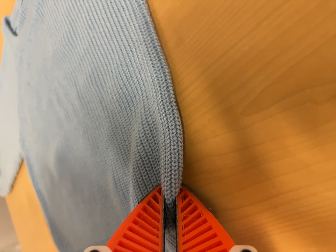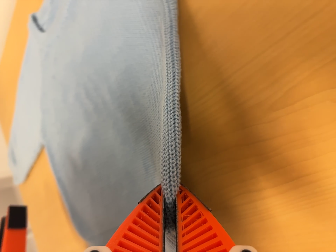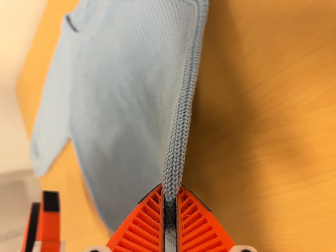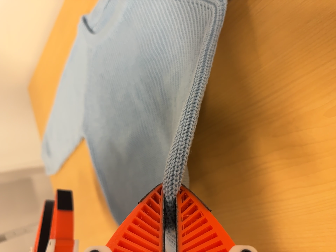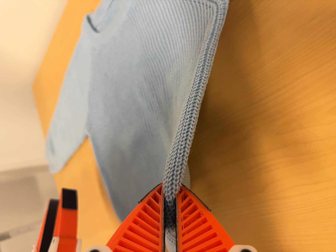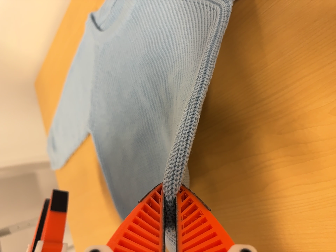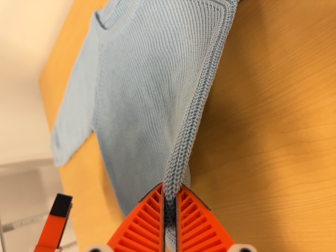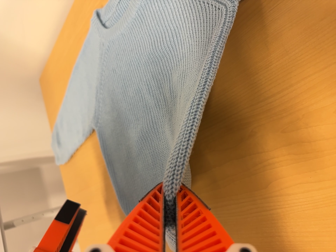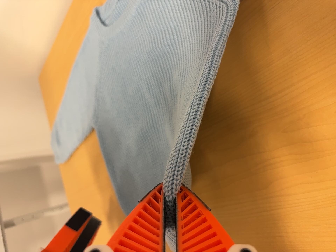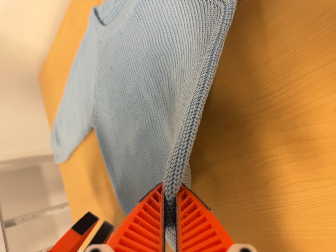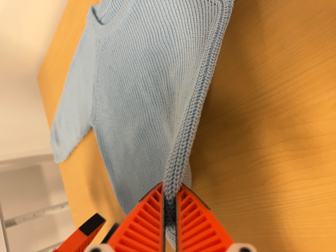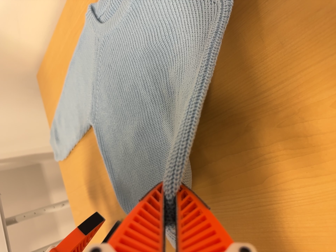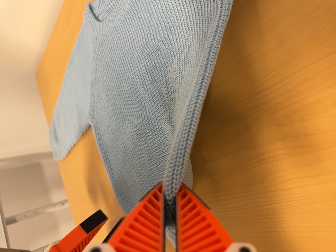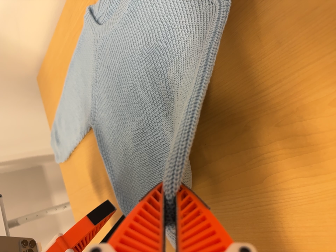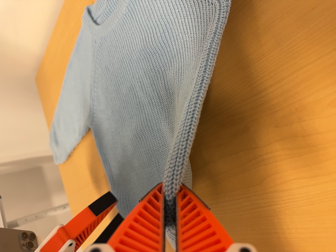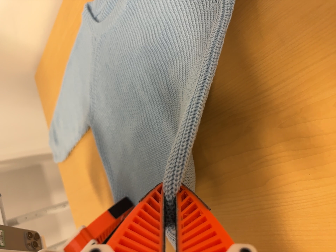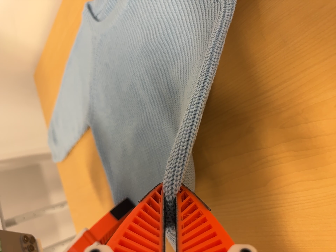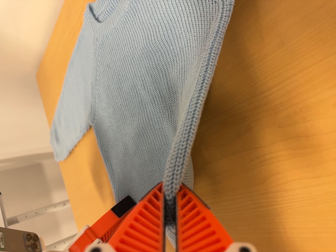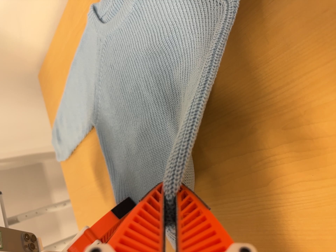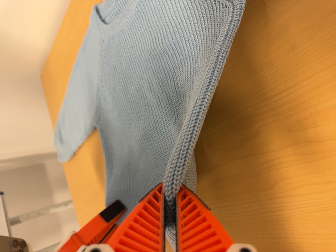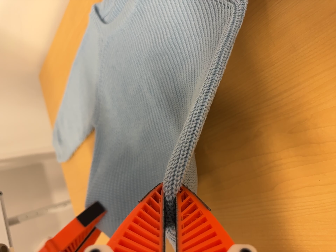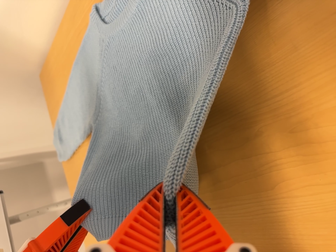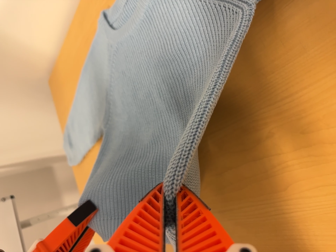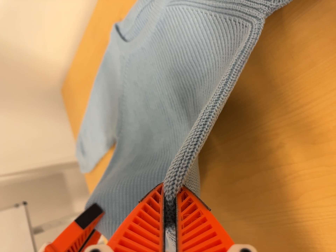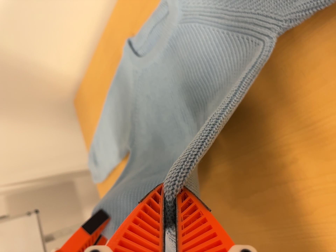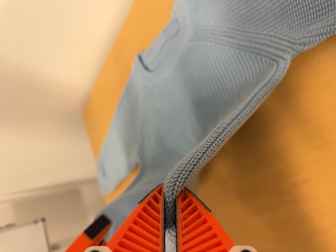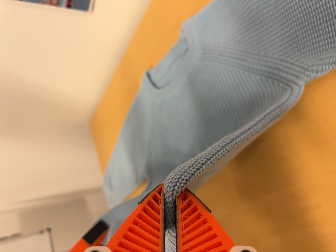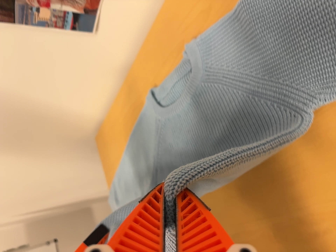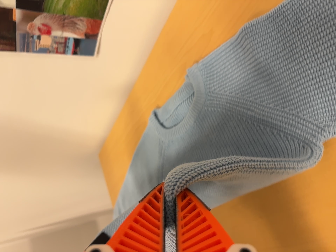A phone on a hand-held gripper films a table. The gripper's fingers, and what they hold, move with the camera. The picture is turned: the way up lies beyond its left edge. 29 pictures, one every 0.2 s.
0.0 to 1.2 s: The camera travels to its left and backward, about 10 cm, so close, fixed things drift to the right.
1.2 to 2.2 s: The camera shifts only a little, or ends up much as it began.
2.2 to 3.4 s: The camera keeps its place and its aim.
3.4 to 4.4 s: The camera shifts only a little, or ends up much as it began.
4.4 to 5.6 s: The camera travels toward the top of its view, about 12 cm, so close, fixed things drift downward. Its aim tips toward the top of its view by about 10 degrees, and the scene shifts downward.
The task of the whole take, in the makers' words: fold up.
The film runs forward here.
